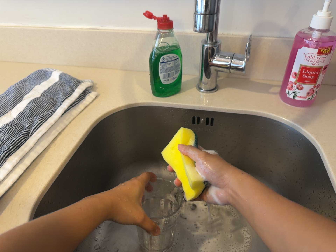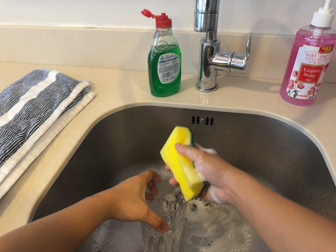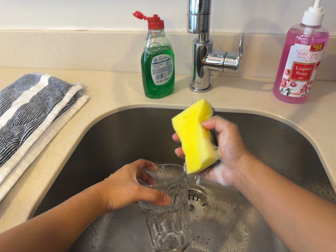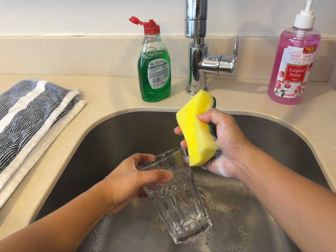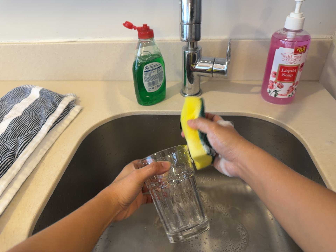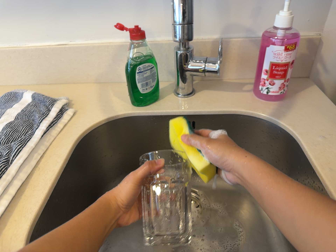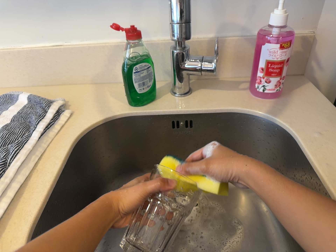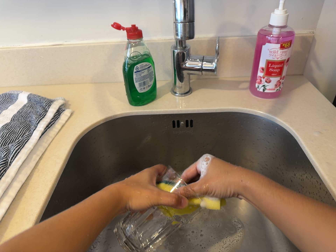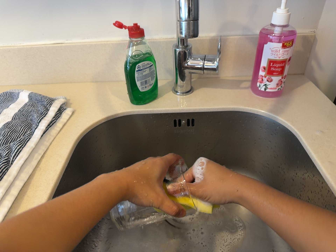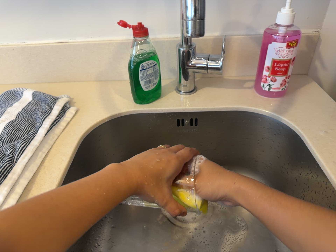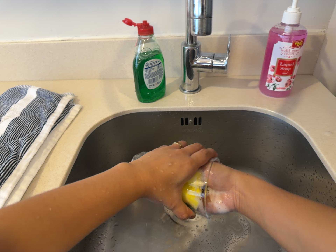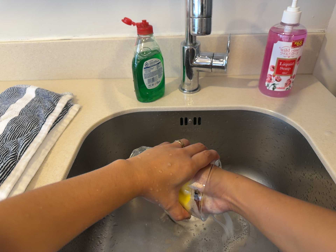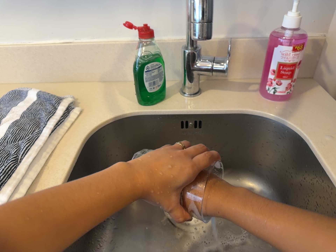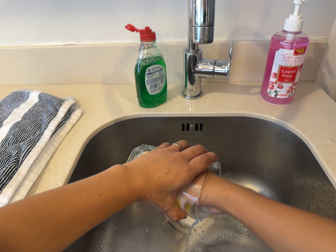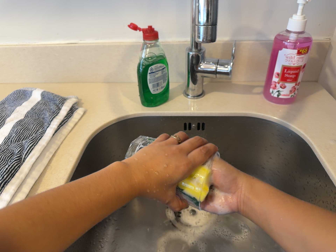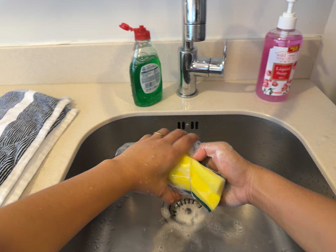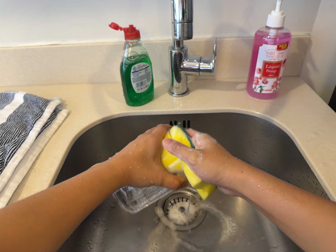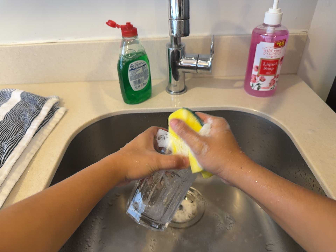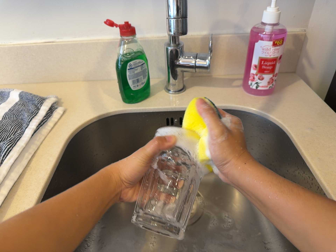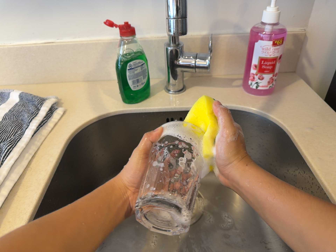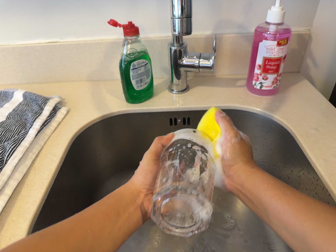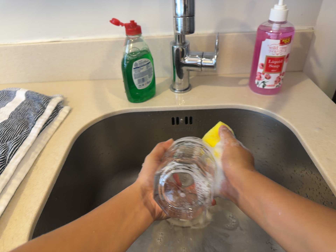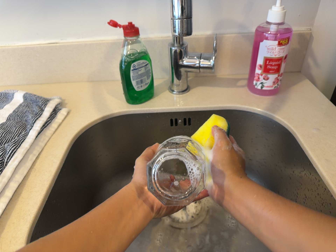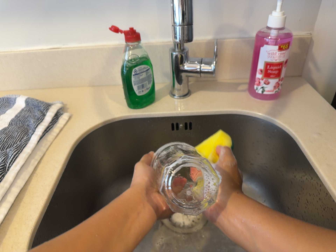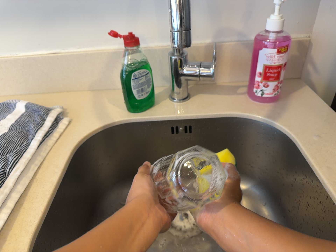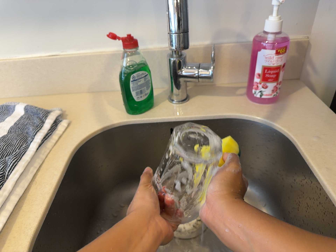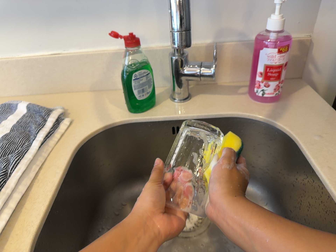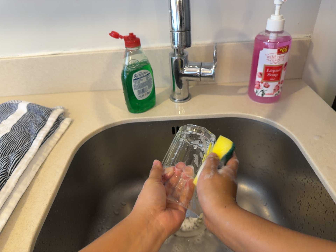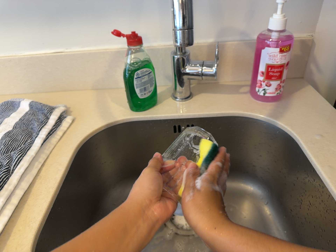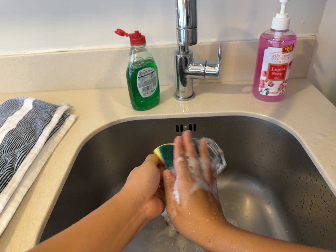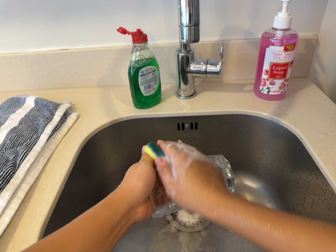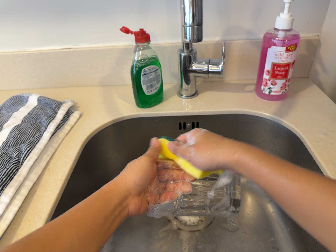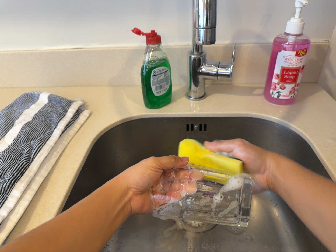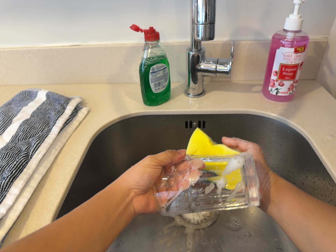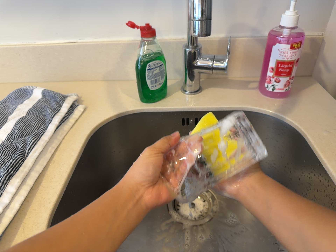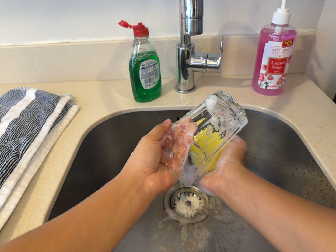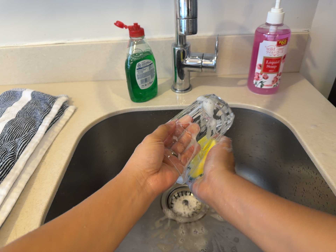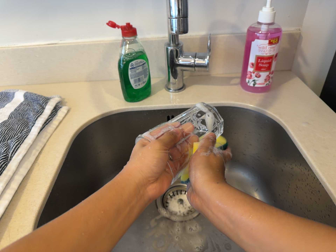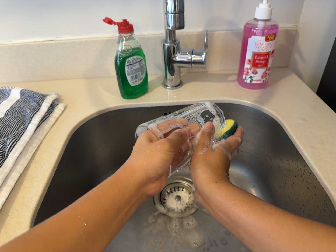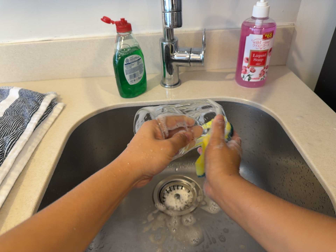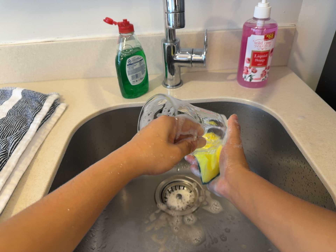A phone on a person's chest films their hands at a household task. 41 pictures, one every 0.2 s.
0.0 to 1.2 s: The camera rolls about its line of sight by about 10 degrees, and the scene rotates counterclockwise.
1.2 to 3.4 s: The camera shifts only a little, or ends up much as it began.
3.4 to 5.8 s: The camera shifts only a little, or ends up much as it began.
5.8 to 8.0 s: The camera shifts only a little, or ends up much as it began.
The film runs forward here.
